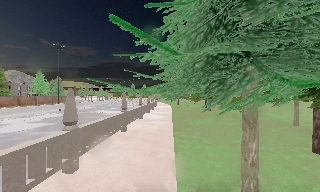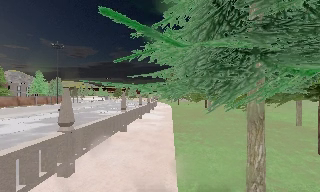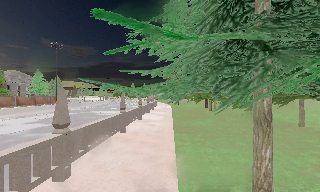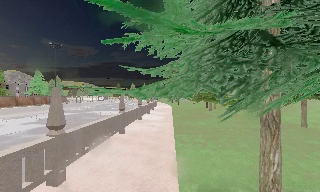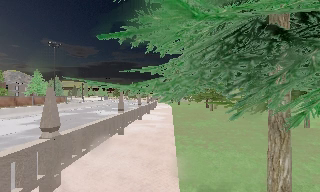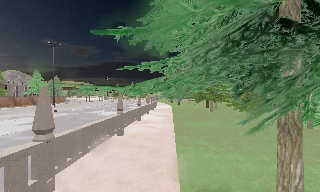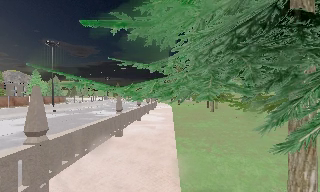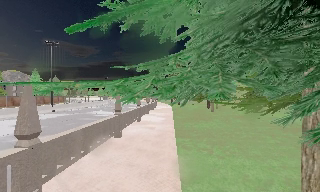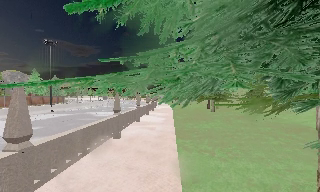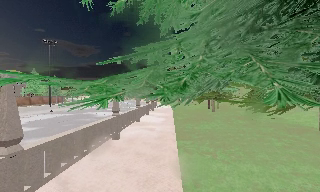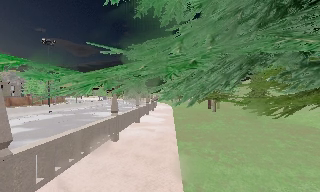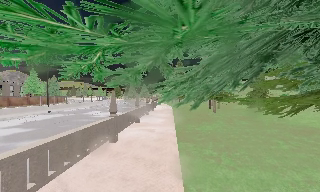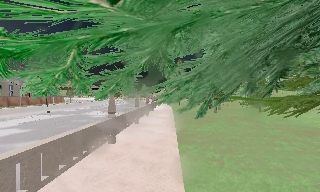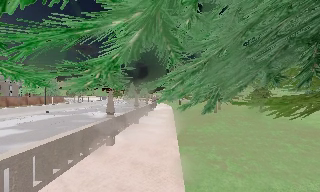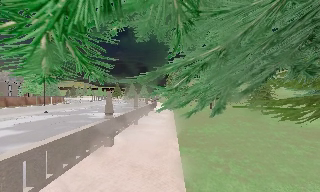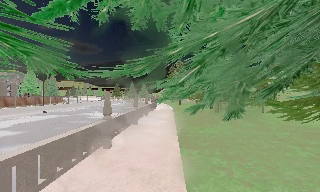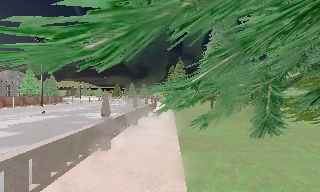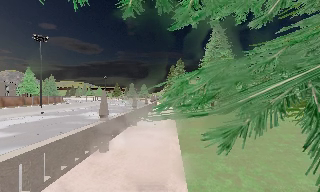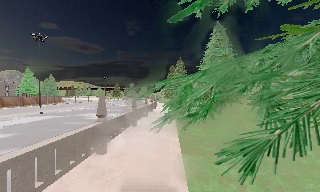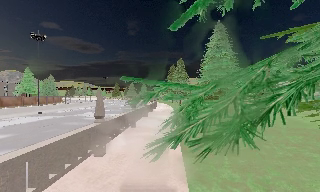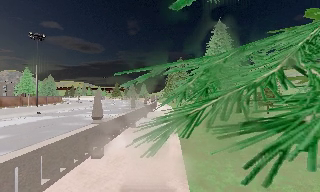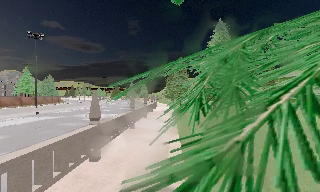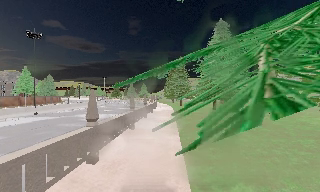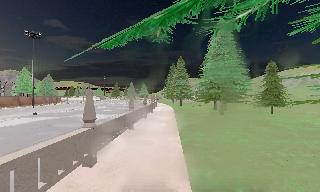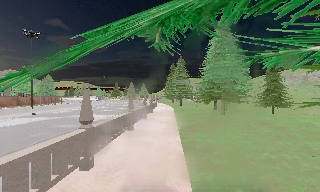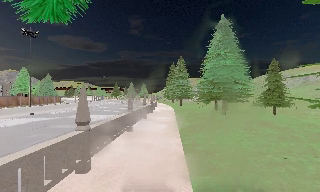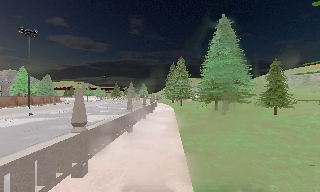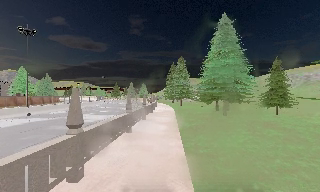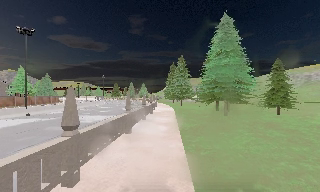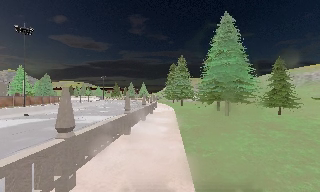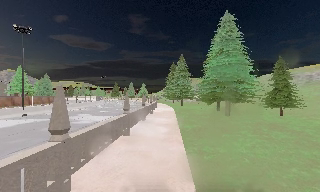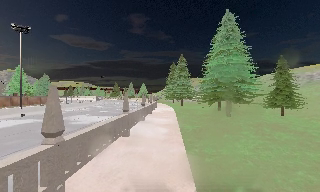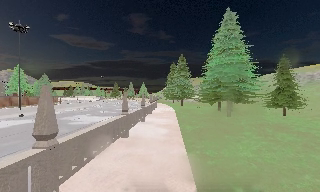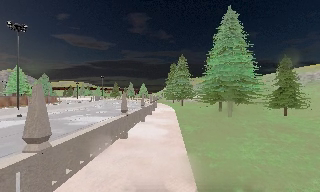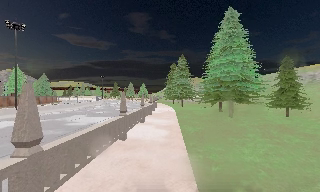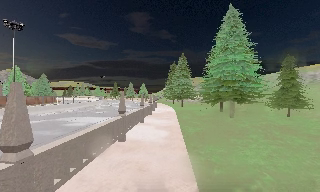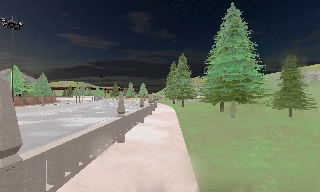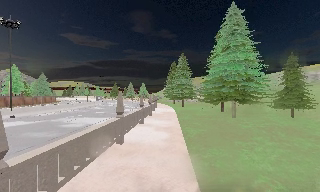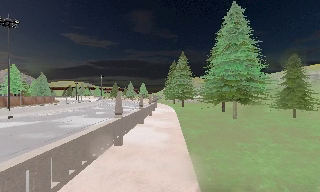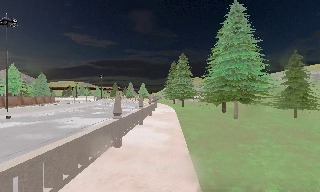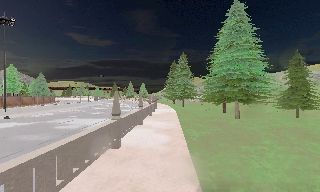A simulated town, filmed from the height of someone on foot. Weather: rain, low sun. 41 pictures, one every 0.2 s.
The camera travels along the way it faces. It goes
forward.
0.0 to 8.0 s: The camera travels forward, about 10 m, so what stands in front looms larger.
The film runs forward here.
